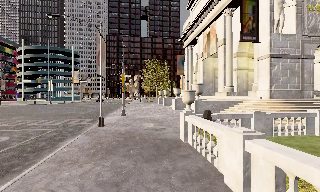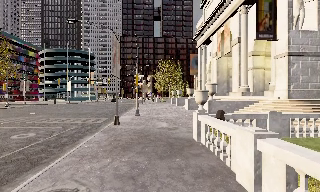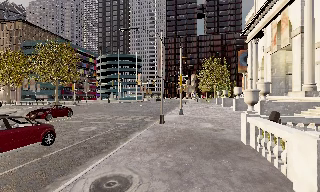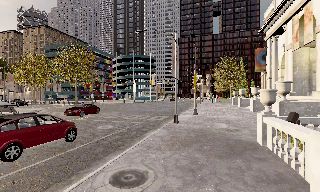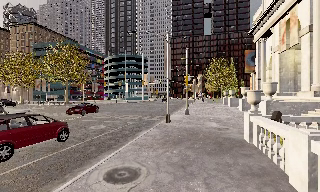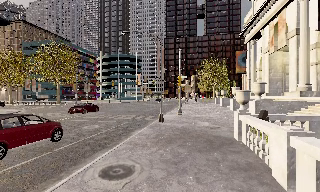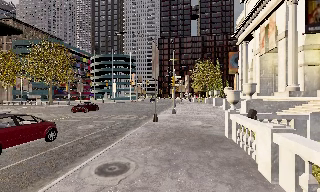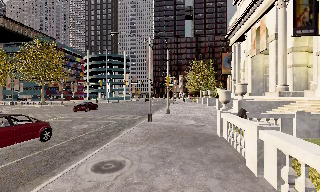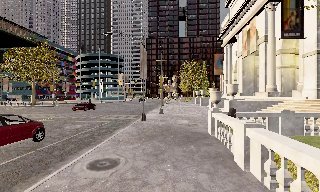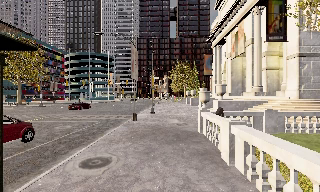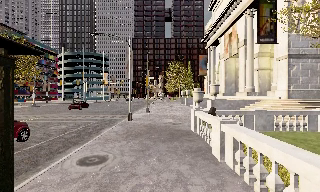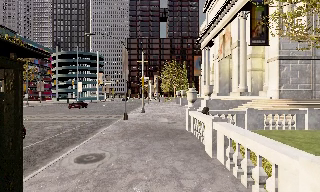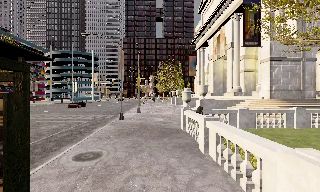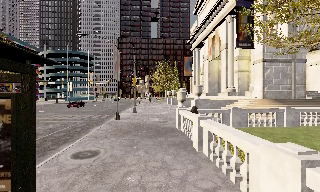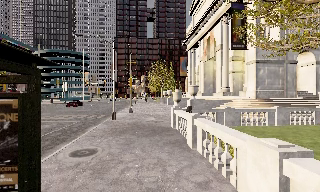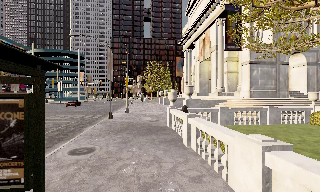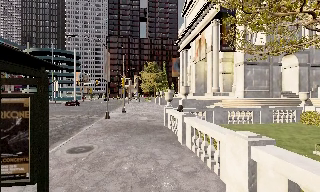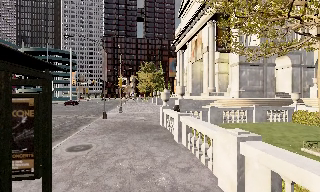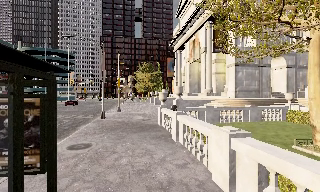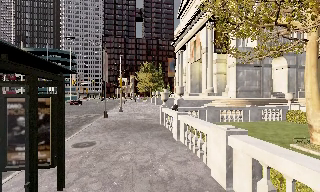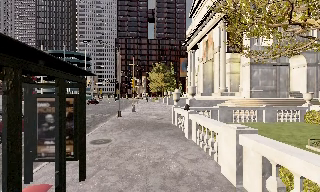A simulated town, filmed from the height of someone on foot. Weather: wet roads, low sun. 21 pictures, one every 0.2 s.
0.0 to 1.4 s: The scene slides to the right, as the camera pans about 15 degrees to its left. It travels backward, about 1.5 m, so what stands in front gets smaller.
1.4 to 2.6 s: The camera swings to its right by about 10 degrees, and the scene slides to the left. It travels backward, about 1.5 m, so what stands in front gets smaller.
2.6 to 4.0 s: The camera travels backward, about 1.5 m, so what stands in front gets smaller.
The film runs backward here.
